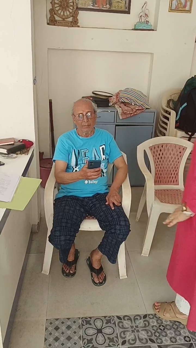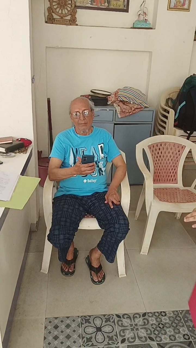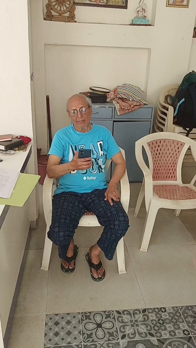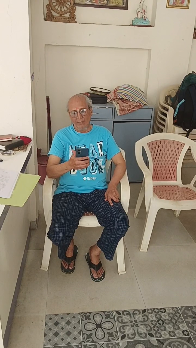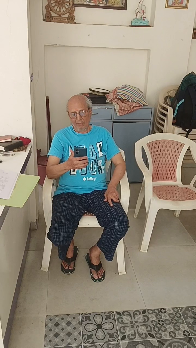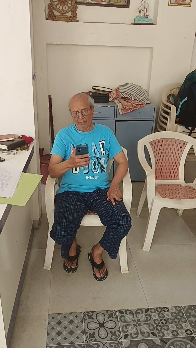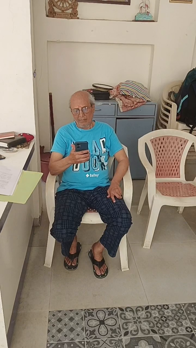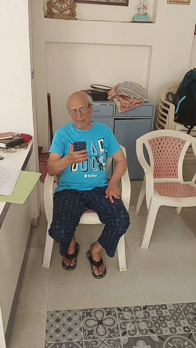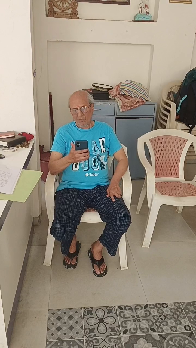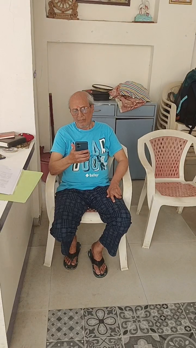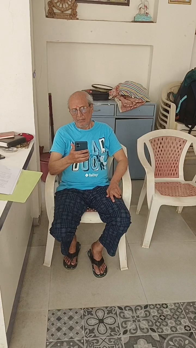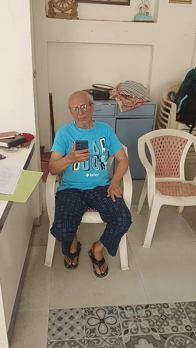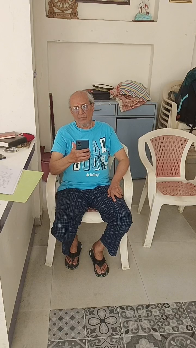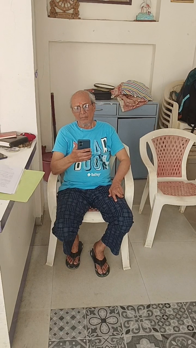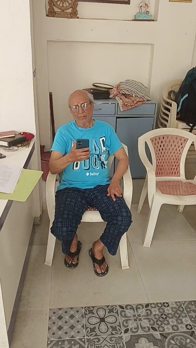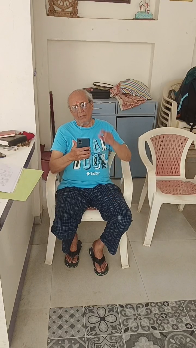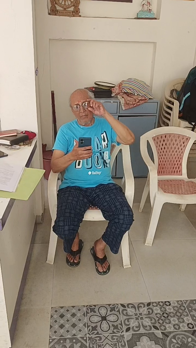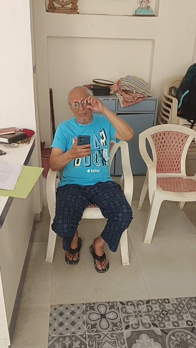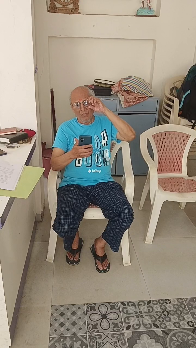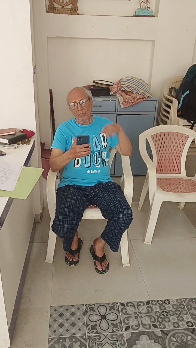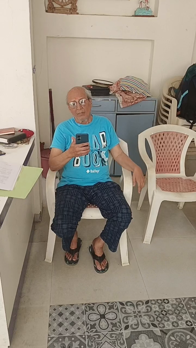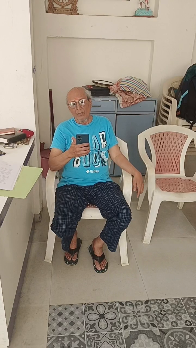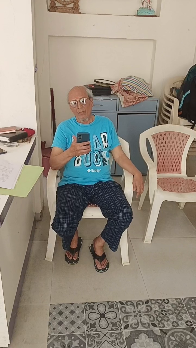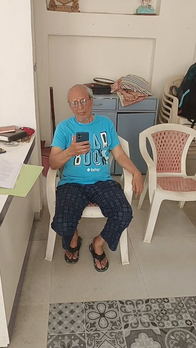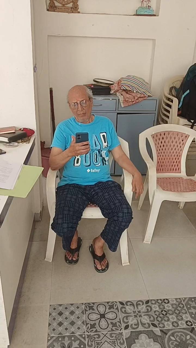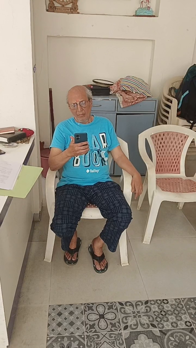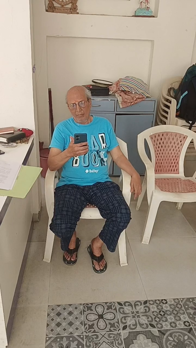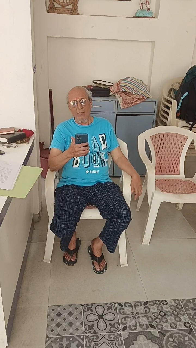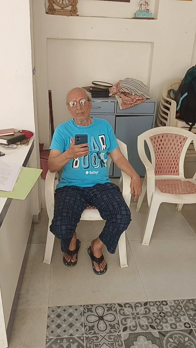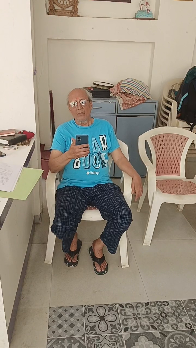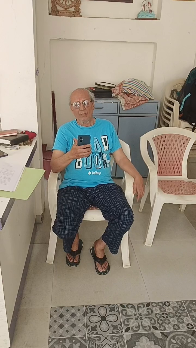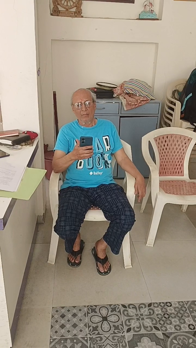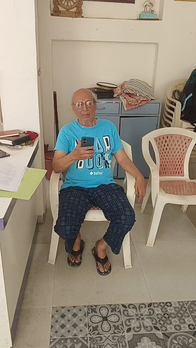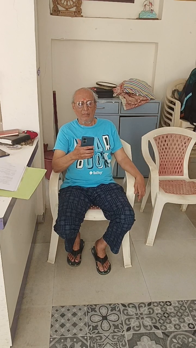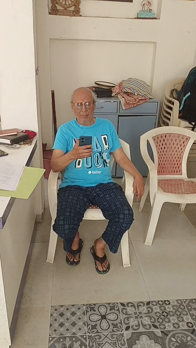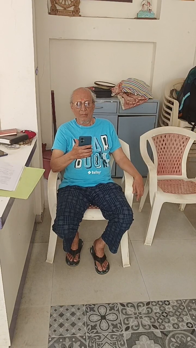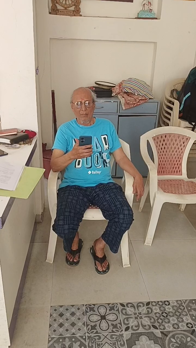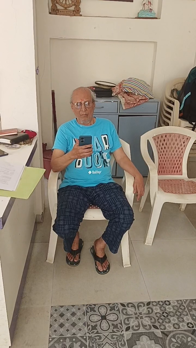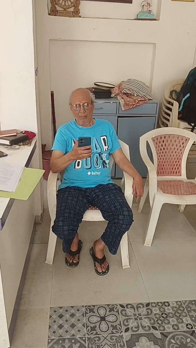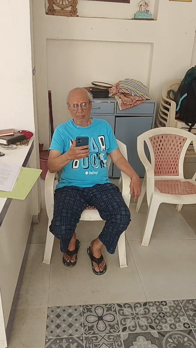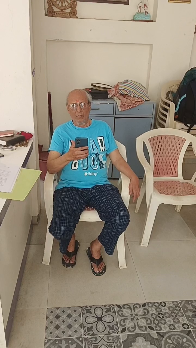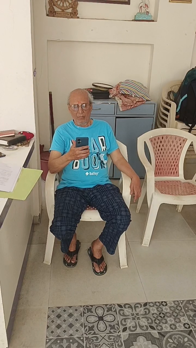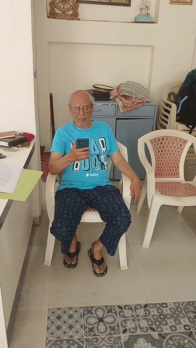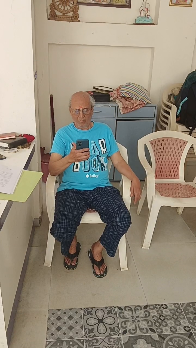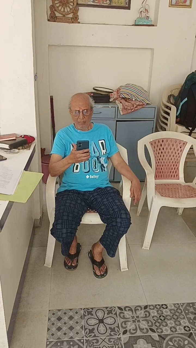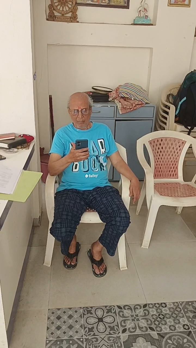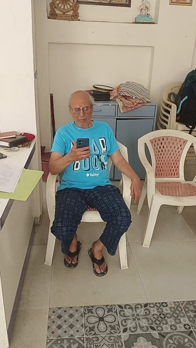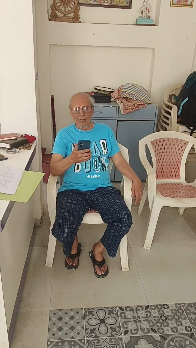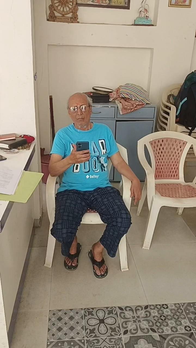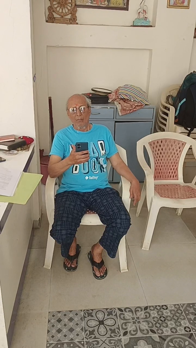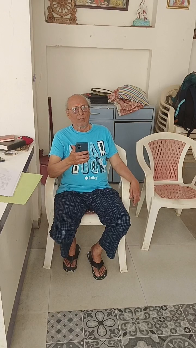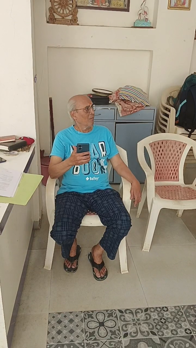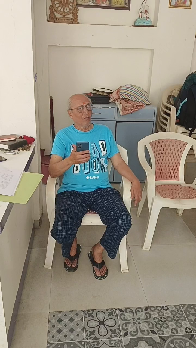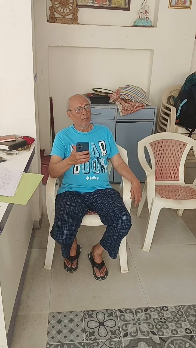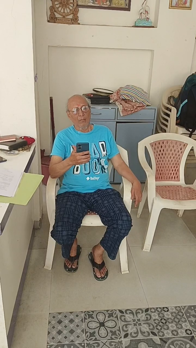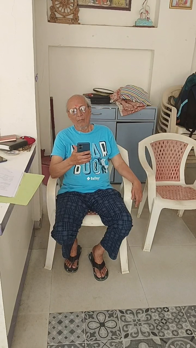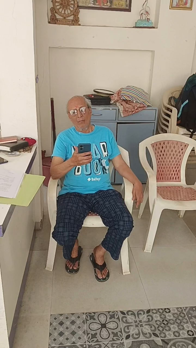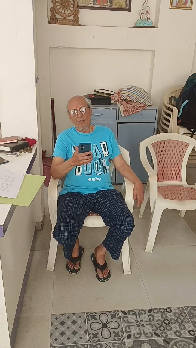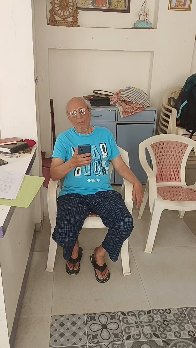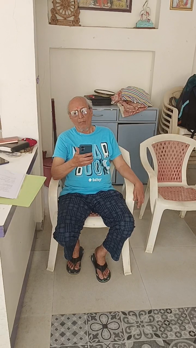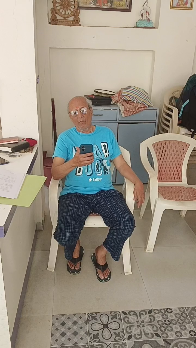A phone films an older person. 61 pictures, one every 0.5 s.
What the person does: Sitting.
